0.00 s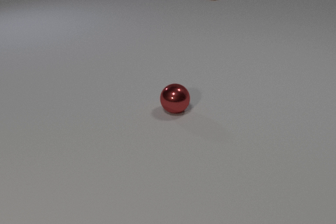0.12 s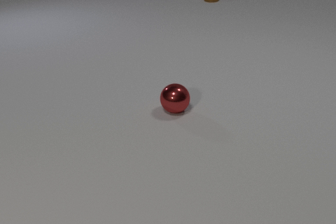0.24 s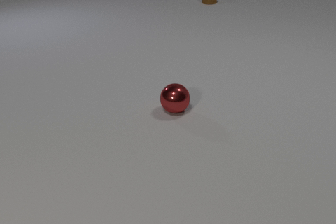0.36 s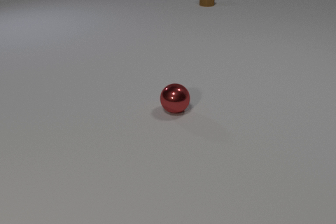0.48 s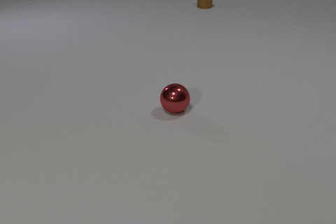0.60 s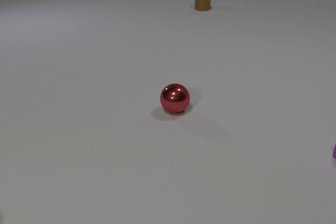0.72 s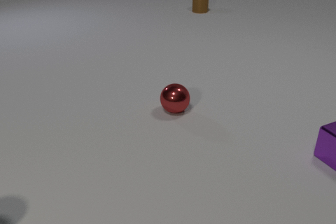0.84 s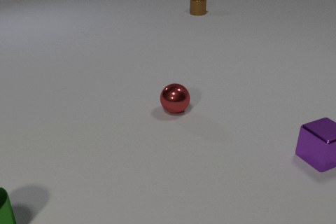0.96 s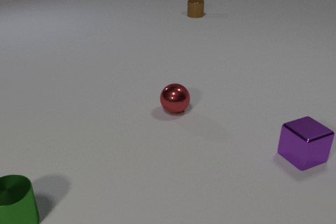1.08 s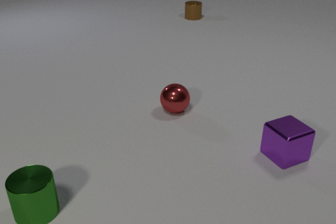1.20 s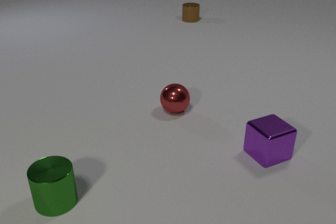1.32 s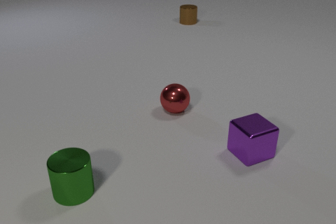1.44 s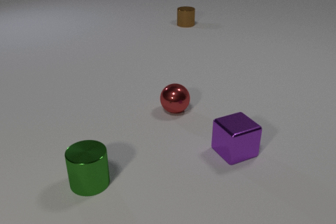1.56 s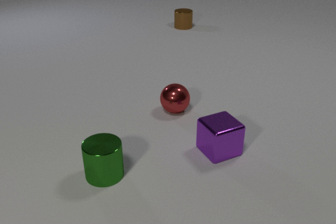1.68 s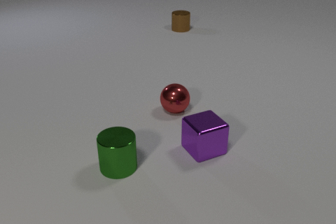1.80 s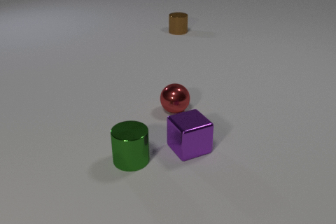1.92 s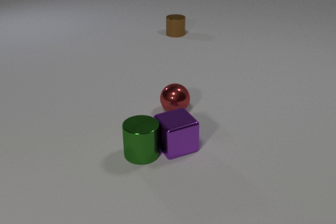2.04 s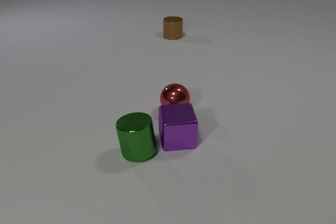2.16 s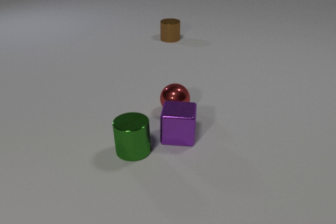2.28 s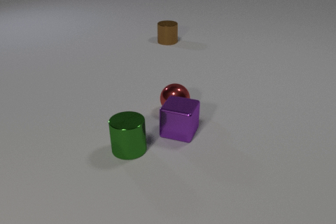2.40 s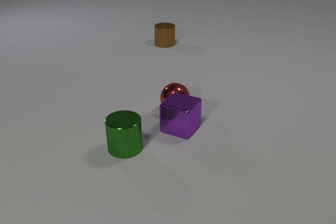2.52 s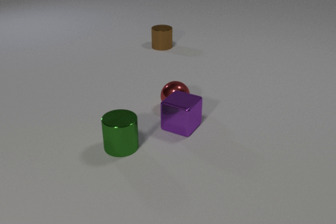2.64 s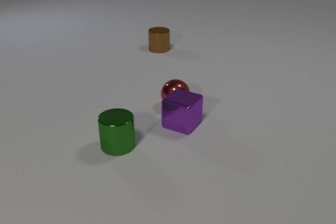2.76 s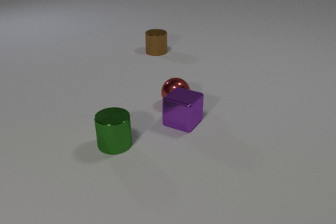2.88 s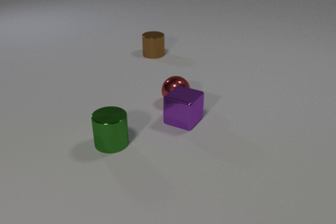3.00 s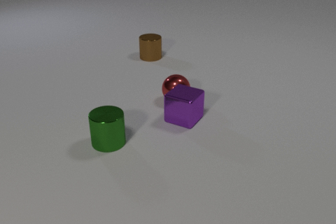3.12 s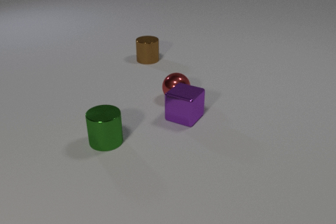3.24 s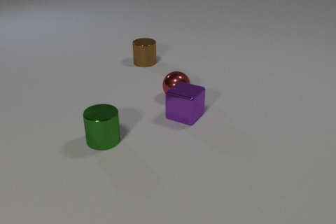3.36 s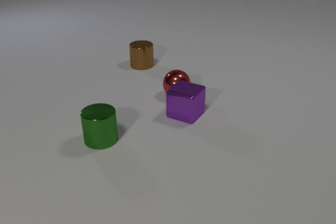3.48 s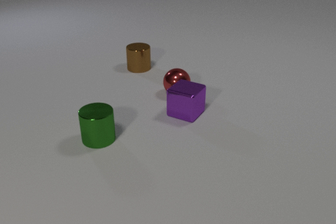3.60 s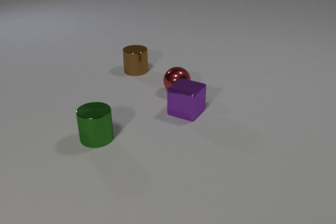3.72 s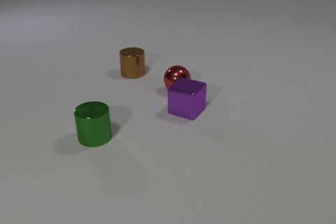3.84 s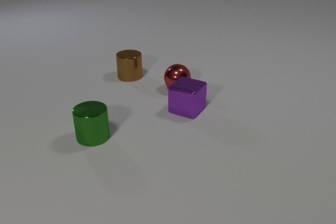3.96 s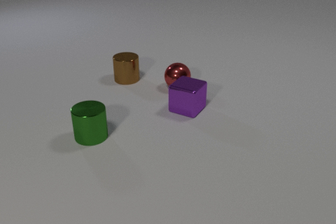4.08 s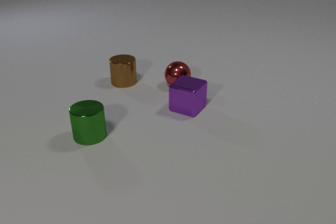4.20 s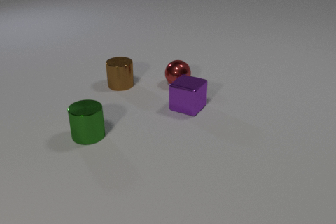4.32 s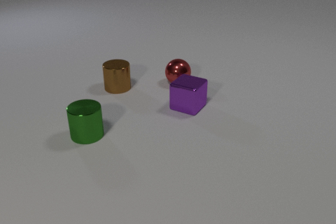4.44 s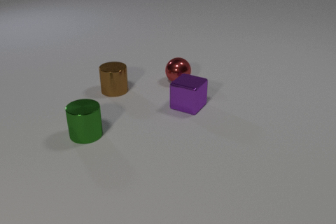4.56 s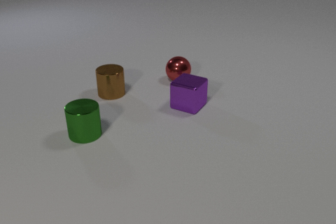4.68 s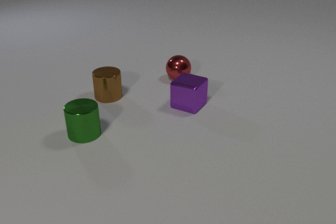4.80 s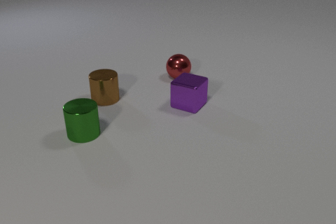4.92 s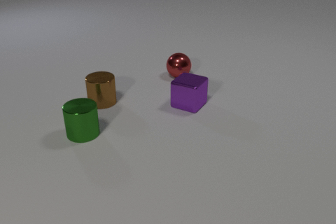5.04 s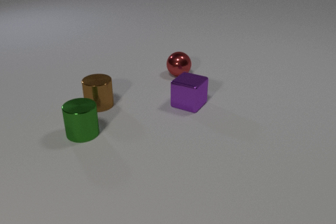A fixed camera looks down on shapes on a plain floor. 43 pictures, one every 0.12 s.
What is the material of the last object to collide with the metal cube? metal.
How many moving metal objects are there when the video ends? 4.
What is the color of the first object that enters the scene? purple.
0.00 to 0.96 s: The purple metal cube comes in at the right edge, slides to the left. The green metal cylinder comes in at the left edge, slides to the right. The brown metal cylinder slides toward the camera.
0.96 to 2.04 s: The purple metal cube slides to the left. The green metal cylinder slides to the right and away from the camera. The brown metal cylinder slides toward the camera. The purple metal cube and the green metal cylinder collide.
2.04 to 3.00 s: The purple metal cube slides away from the camera, spins so that its near face slides to the left, clockwise seen from above. The green metal cylinder slides to the left and away from the camera. The red metal sphere rolls away from the camera. The brown metal cylinder slides toward the camera. The purple metal cube and the red metal sphere collide.
3.00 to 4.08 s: The purple metal cube slides away from the camera. The green metal cylinder slides to the left and away from the camera. The red metal sphere rolls away from the camera. The brown metal cylinder slides toward the camera and to the left.
4.08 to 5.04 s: The purple metal cube slides away from the camera. The green metal cylinder slides to the left. The red metal sphere rolls away from the camera. The brown metal cylinder slides toward the camera and to the left.
